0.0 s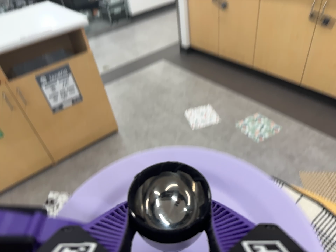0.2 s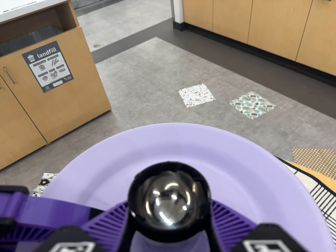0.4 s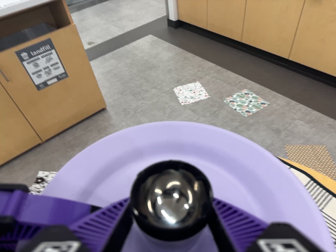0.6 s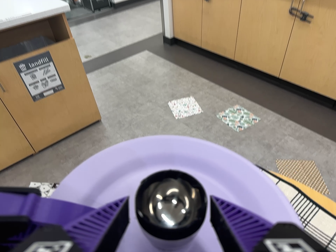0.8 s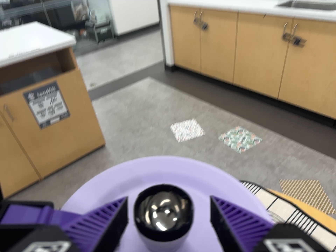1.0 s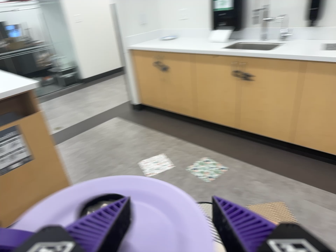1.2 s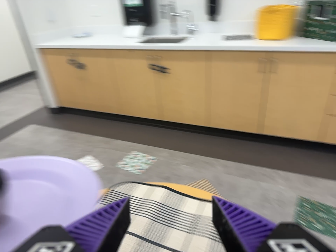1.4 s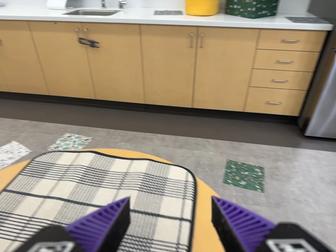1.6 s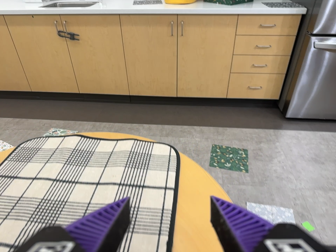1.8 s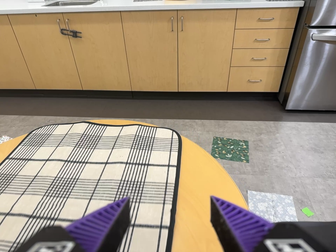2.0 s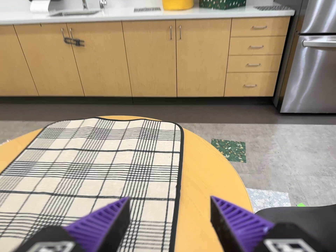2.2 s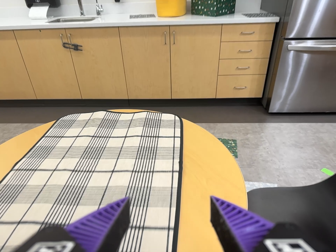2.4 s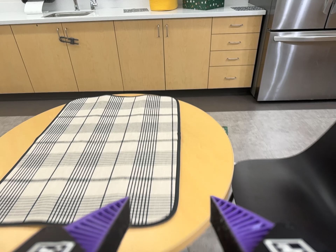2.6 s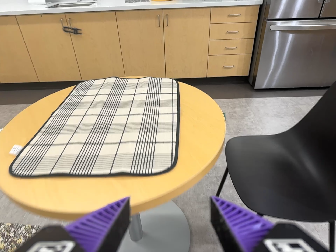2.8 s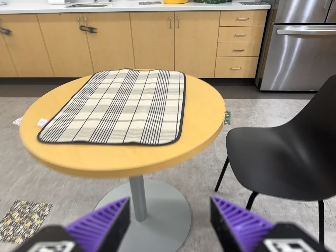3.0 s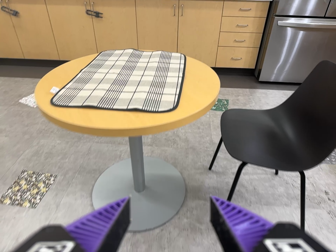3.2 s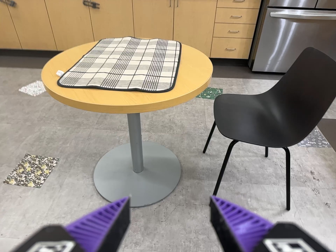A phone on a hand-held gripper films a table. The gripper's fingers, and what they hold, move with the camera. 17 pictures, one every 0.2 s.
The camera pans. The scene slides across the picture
to the left.
0.0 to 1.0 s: The camera travels backward, to its right and toward the bottom of its view, about 10 cm, so what stands in front gets smaller. Its aim tips toward the top of its view by about 15 degrees.
1.0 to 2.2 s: The scene slides to the left, as the camera pans about 35 degrees to its right. It travels toward the bottom of its view and backward, about 40 cm, so close, fixed things drift upward. It rolls about its line of sight by about 15 degrees, and the scene rotates counterclockwise.
2.2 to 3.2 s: The camera travels backward and toward the bottom of its view, about 60 cm, so what stands in front gets smaller.
The film runs backward here.
